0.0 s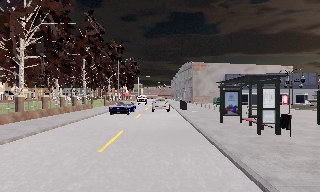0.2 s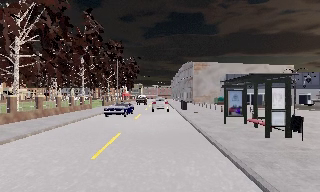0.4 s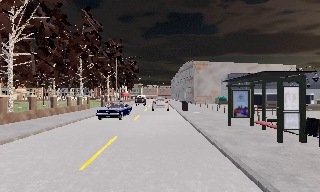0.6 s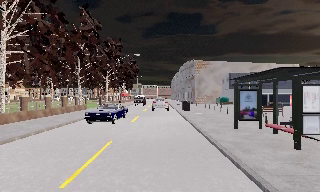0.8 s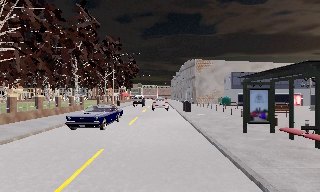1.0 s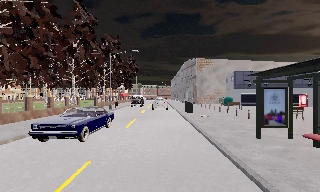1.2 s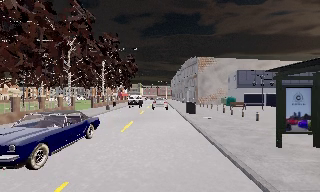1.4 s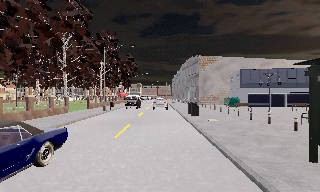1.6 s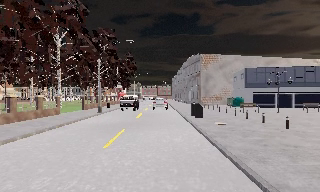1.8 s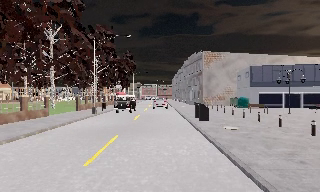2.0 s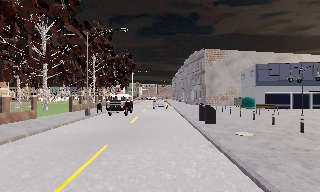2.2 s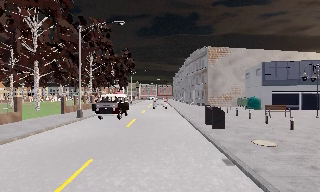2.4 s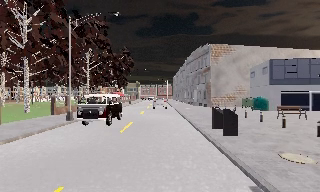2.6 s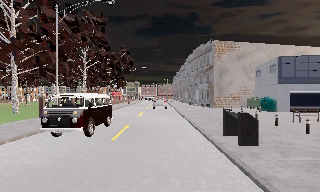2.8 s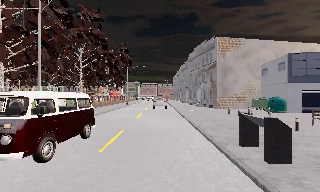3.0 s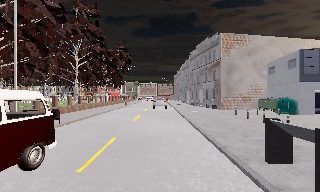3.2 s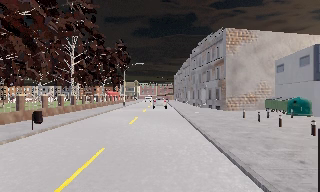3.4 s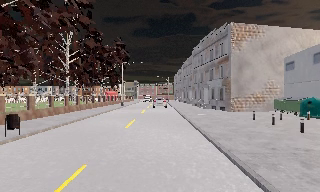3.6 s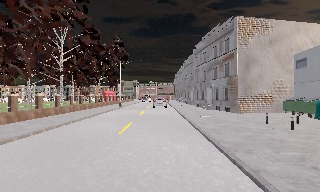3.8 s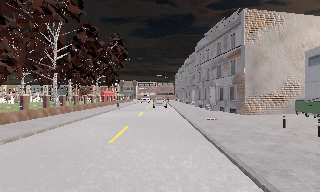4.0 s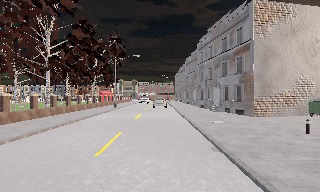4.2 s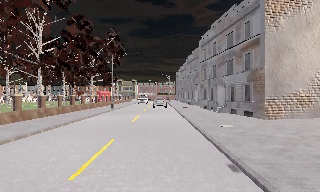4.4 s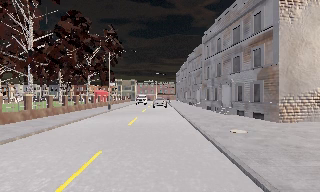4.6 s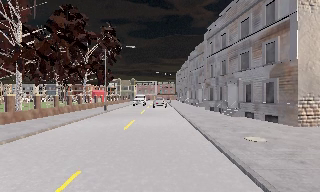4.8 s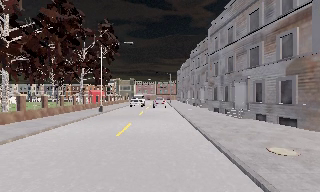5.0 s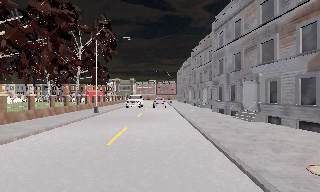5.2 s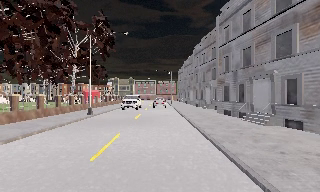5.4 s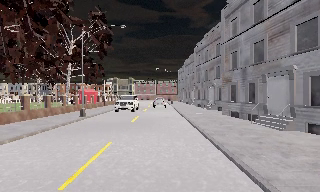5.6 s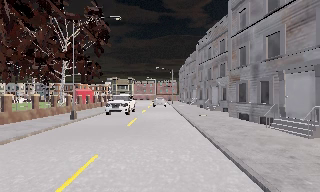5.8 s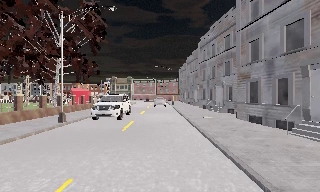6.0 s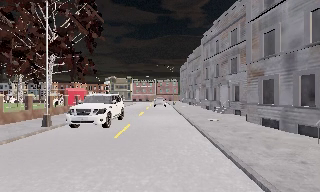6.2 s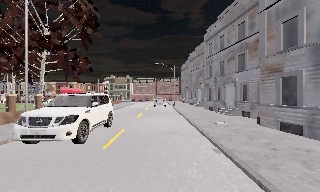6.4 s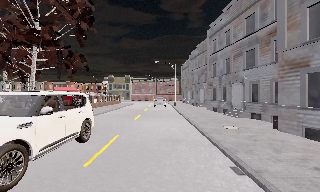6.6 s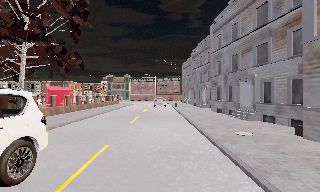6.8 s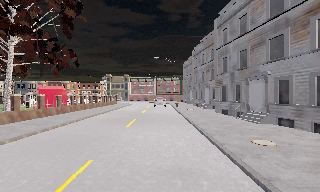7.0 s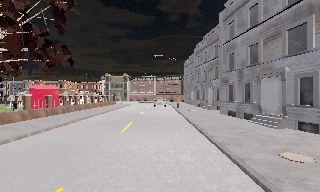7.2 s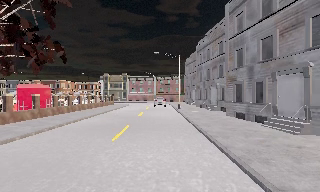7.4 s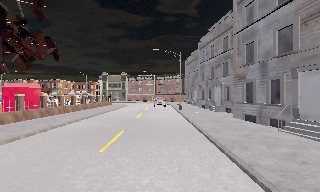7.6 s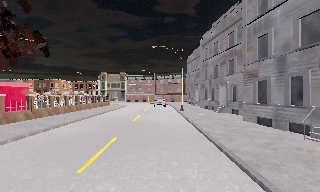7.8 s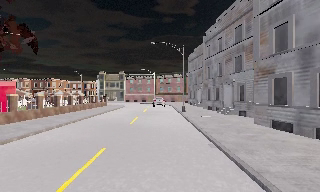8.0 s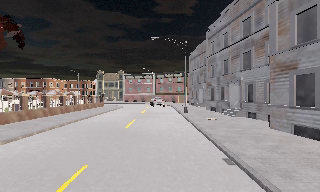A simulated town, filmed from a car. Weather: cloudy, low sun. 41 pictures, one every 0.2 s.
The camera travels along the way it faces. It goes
forward.
0.0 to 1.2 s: The camera travels forward, about 5 m, so what stands in front looms larger. It gains speed.
1.2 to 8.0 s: The camera travels forward, about 50 m, so what stands in front looms larger.
The film runs forward here.
